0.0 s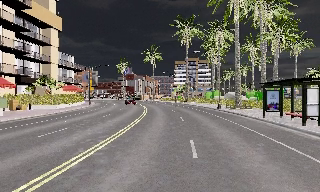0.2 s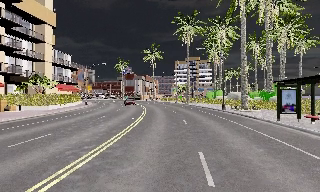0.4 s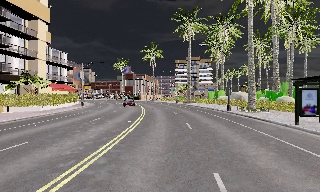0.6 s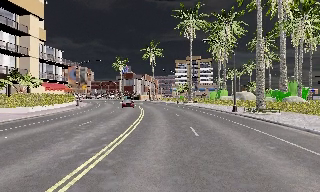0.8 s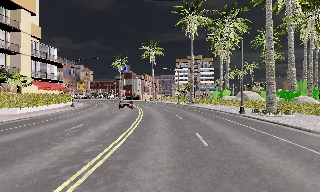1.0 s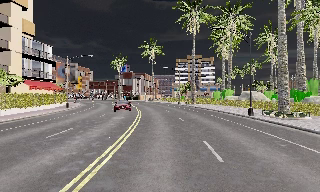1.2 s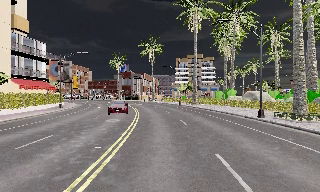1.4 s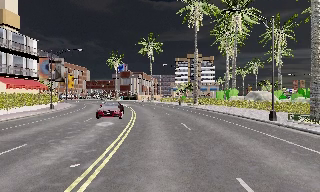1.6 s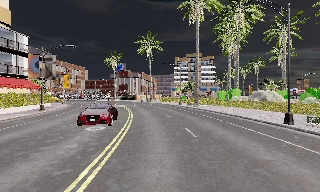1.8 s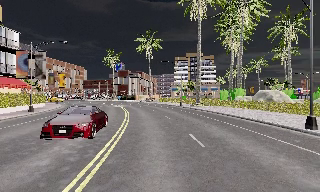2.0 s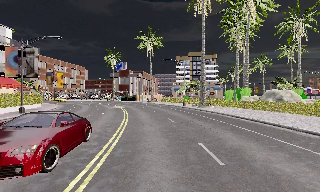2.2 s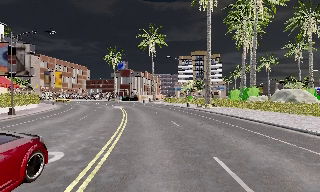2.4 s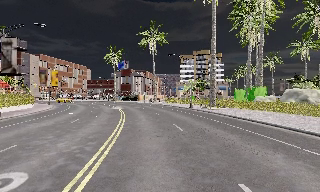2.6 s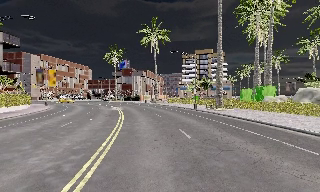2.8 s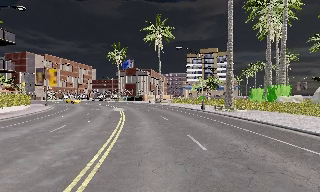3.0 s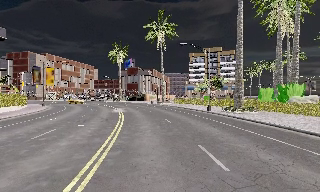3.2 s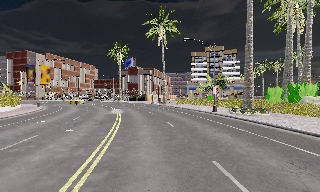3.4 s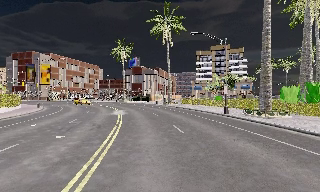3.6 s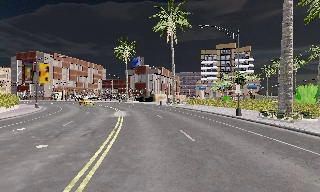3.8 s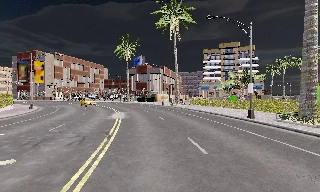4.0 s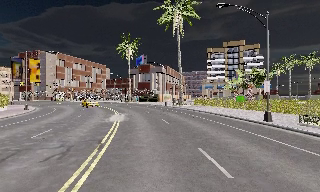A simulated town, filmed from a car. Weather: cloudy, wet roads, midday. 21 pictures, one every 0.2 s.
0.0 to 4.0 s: The camera travels forward, about 30 m, so what stands in front looms larger.
The film runs forward here.
